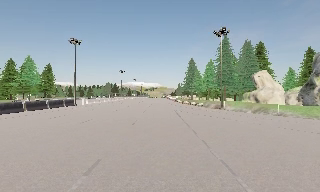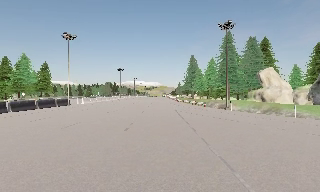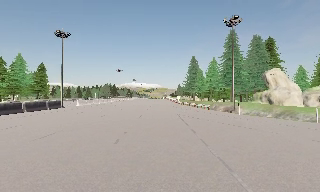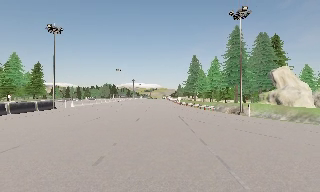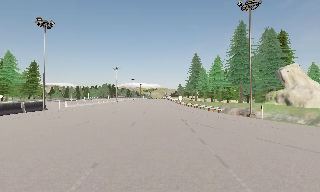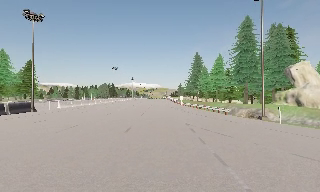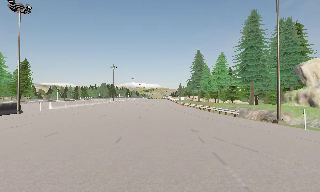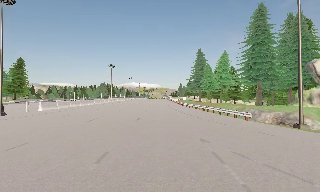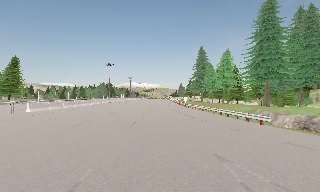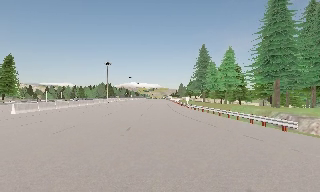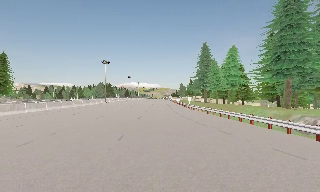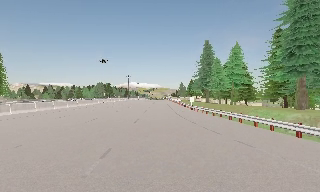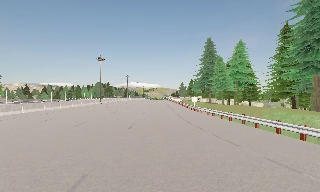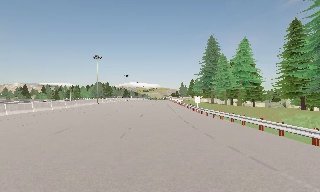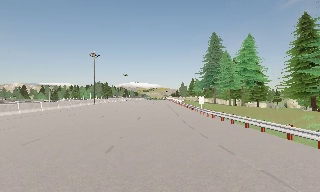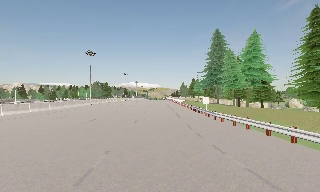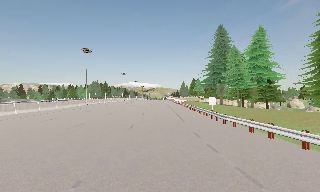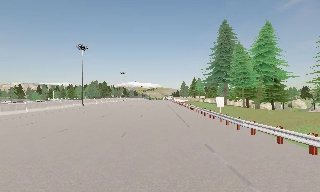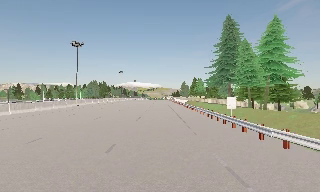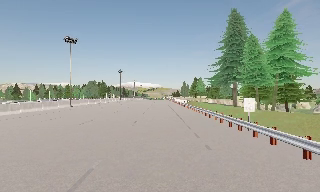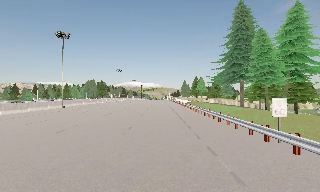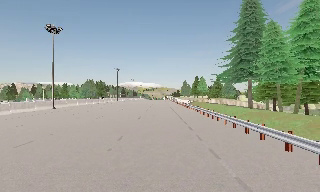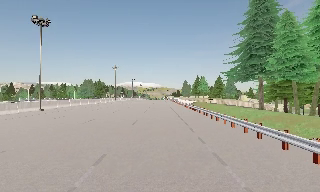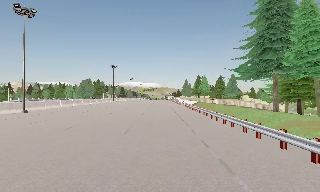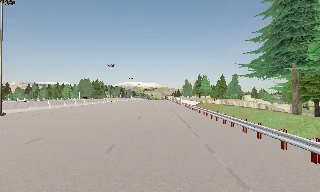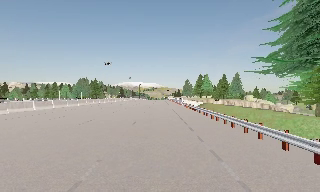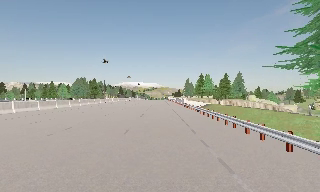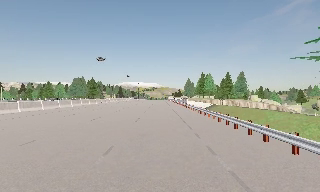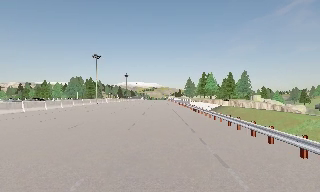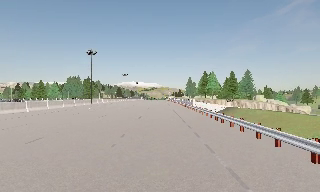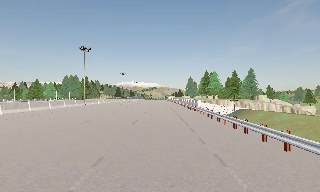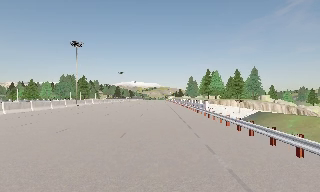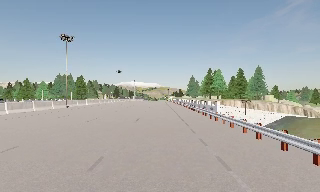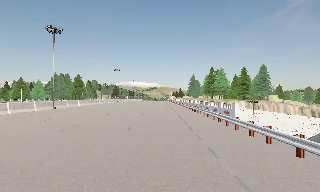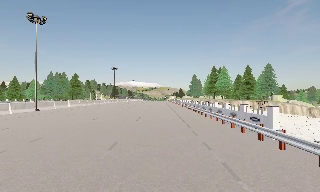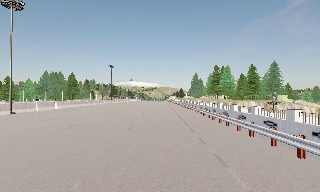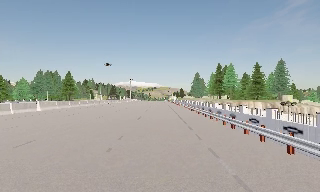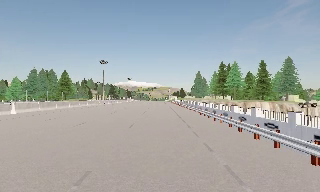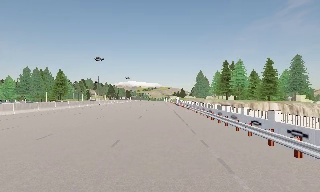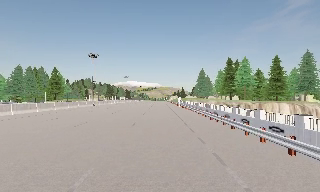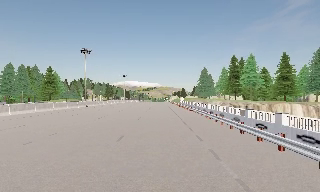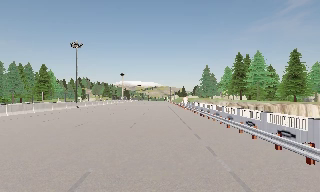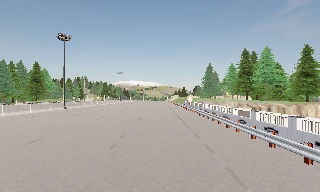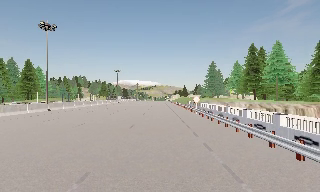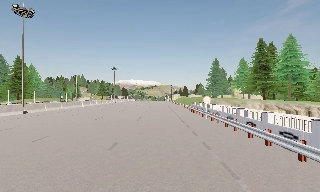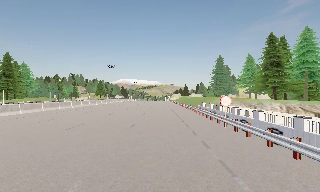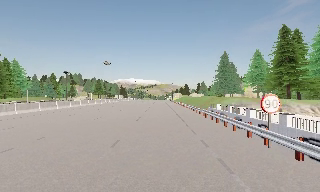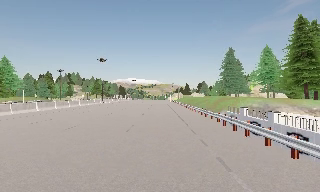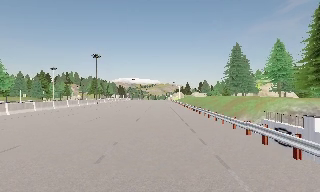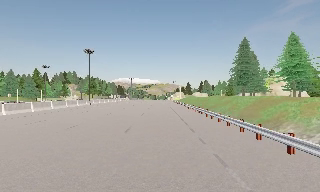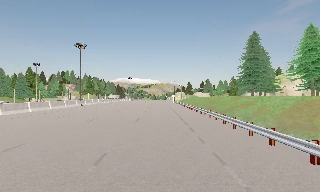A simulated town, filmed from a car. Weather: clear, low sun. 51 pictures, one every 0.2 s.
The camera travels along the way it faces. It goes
forward.
0.0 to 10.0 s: The camera travels forward, about 140 m, so what stands in front looms larger. It gains speed.
The film runs forward here.
